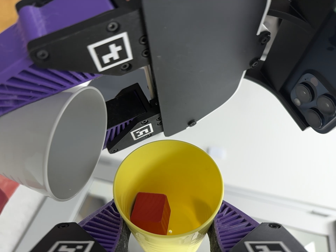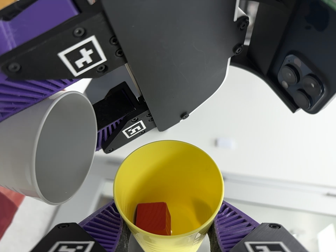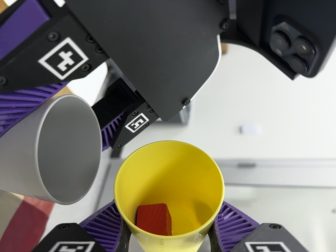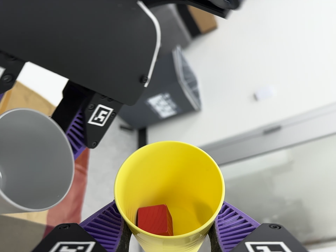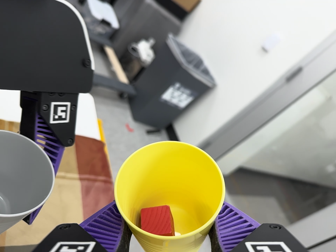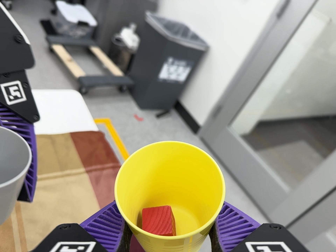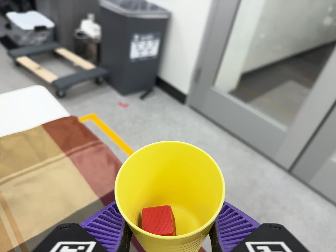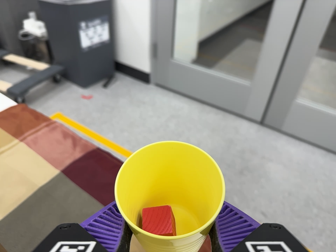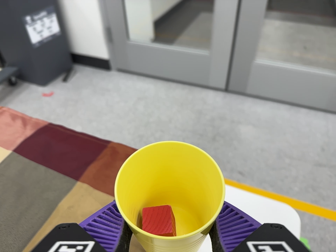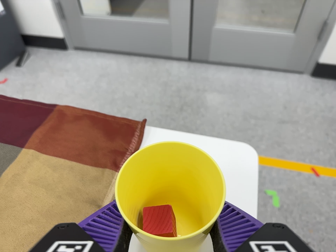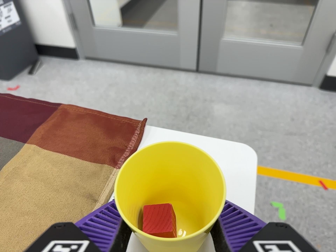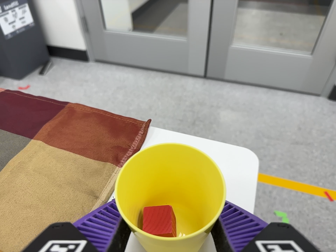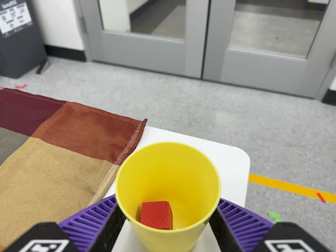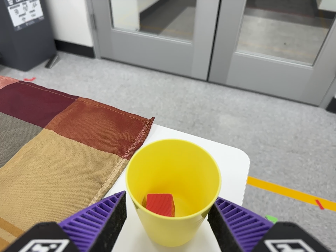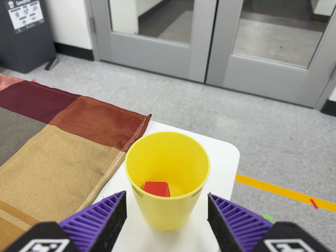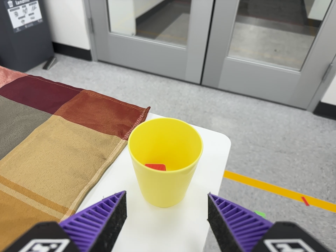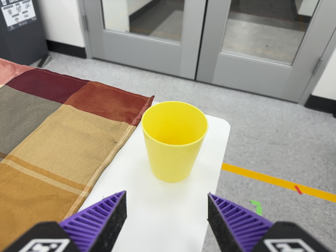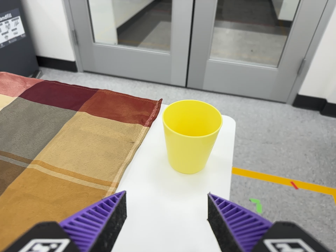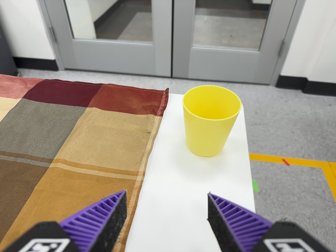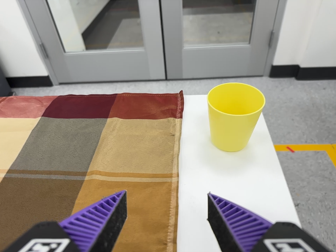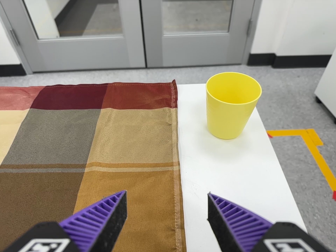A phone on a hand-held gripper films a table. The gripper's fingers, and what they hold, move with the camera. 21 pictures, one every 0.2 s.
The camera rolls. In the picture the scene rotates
counterclockwise.
0.0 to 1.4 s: The camera pans to its left by about 20 degrees. It travels to its right and toward the bottom of its view, about 36 cm. Its aim tips toward the bottom of its view by about 15 degrees, and the scene shifts upward. It rolls about its line of sight by about 105 degrees, and the scene rotates counterclockwise.
1.4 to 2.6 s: The camera travels toward the bottom of its view and to its right, about 14 cm, so close, fixed things drift upward. It rolls about its line of sight by about 10 degrees, and the scene rotates counterclockwise.
2.6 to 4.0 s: The camera pans to its right by about 15 degrees. It travels to its left and backward, about 24 cm. It rolls about its line of sight by about 20 degrees, and the scene rotates counterclockwise.
The film runs backward here.
